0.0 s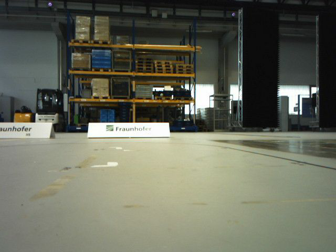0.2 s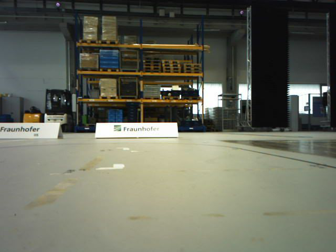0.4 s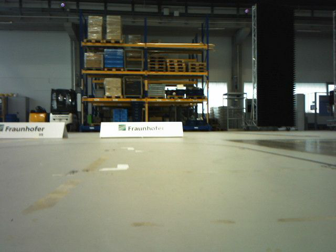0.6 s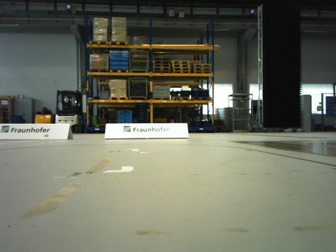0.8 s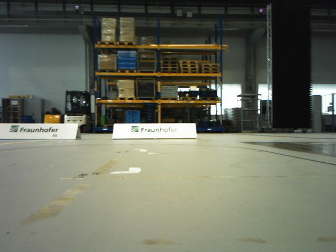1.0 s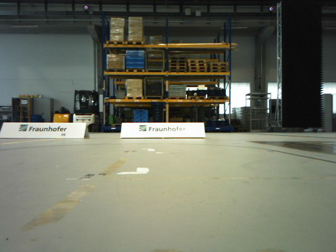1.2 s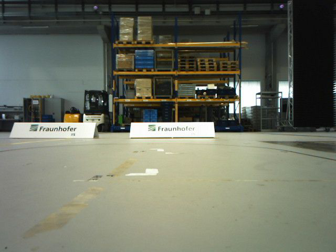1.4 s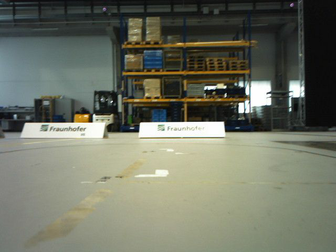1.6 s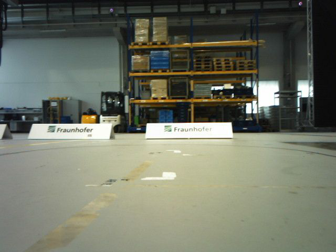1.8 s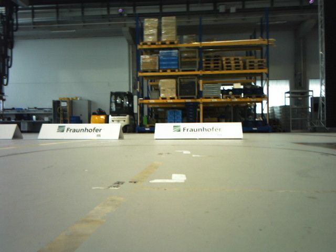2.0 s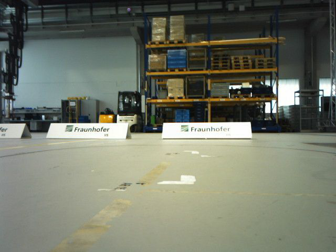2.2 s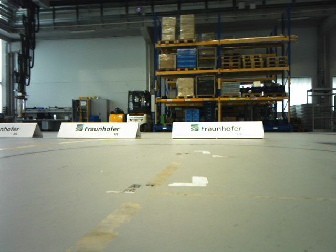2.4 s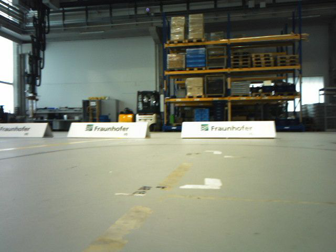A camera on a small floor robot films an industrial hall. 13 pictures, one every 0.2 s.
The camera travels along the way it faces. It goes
forward.
0.0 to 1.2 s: The camera travels forward, about 0.2 m, so what stands in front looms larger.
1.2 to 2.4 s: The camera swings to its left by about 10 degrees, and the scene slides to the right. It travels forward, about 0.2 m, so what stands in front looms larger.
The film runs forward here.
